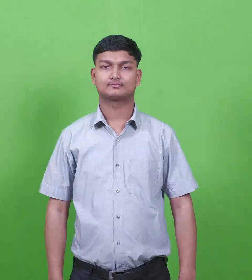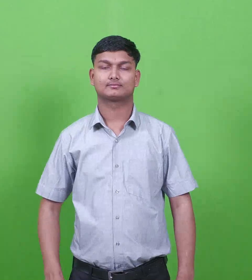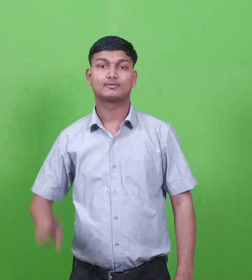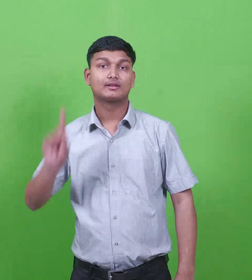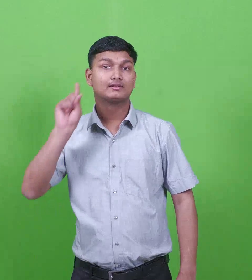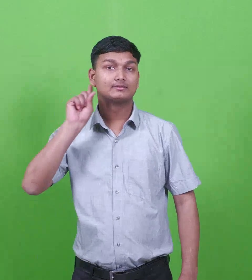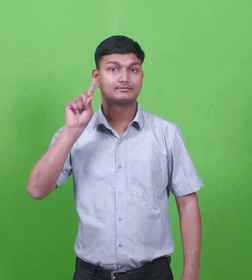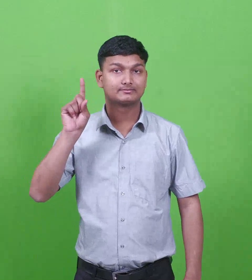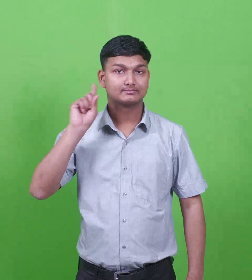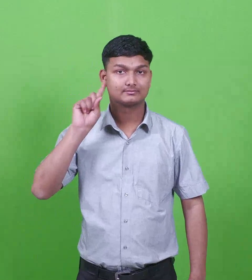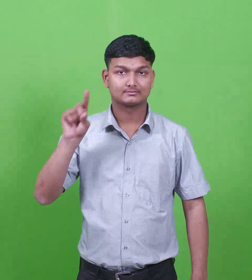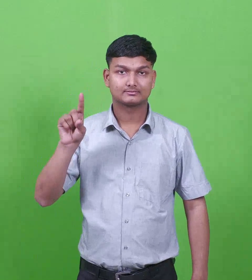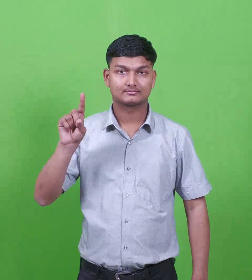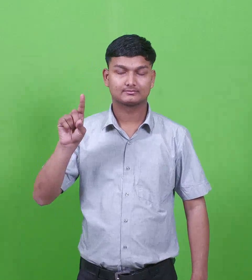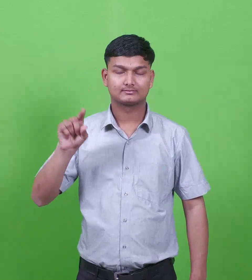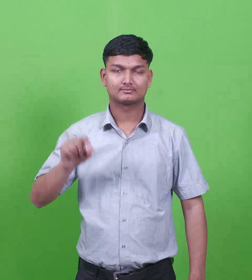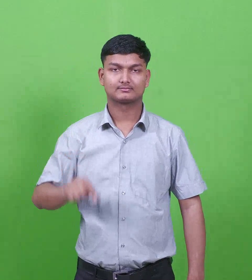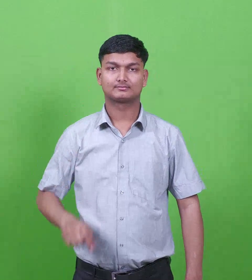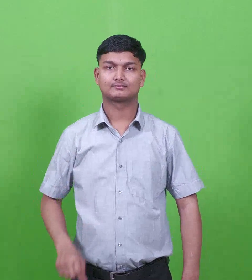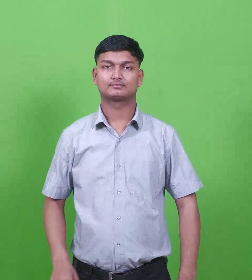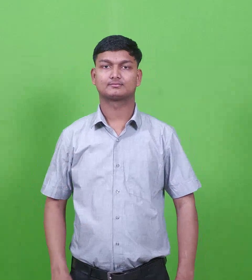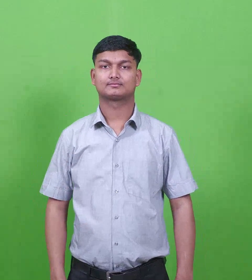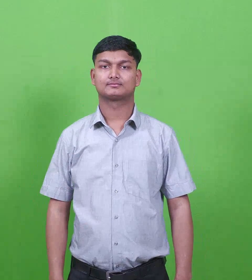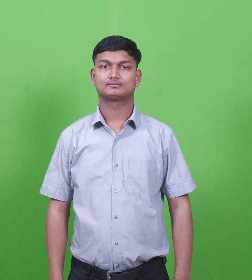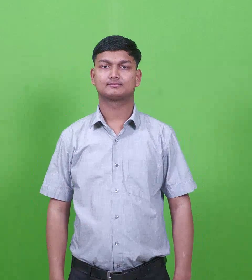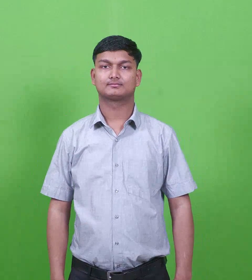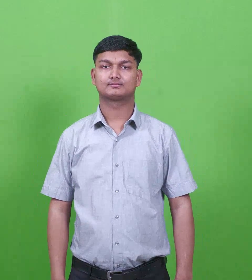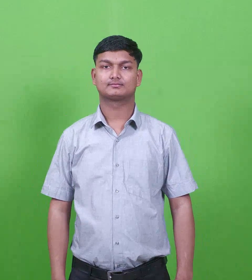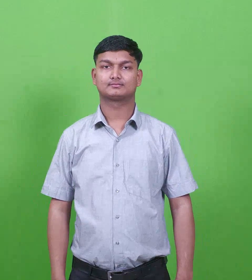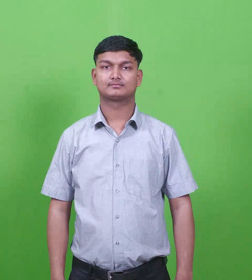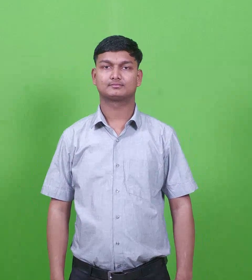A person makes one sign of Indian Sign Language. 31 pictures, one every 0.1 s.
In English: amnon
